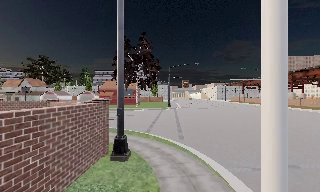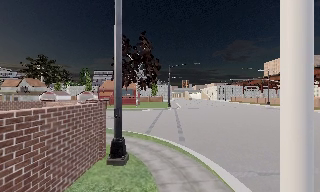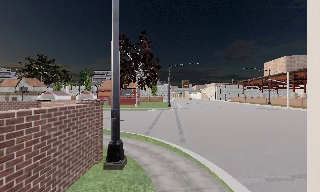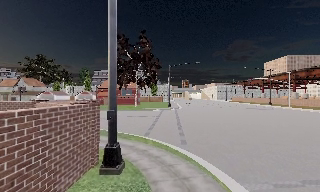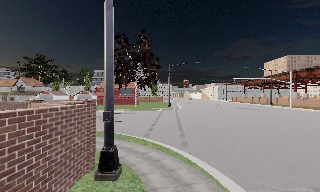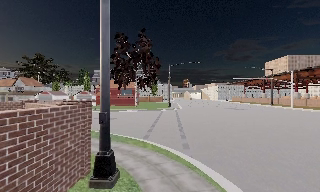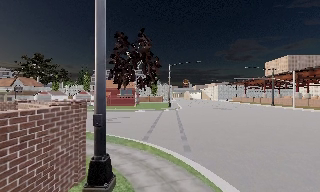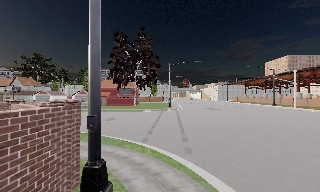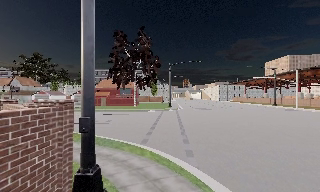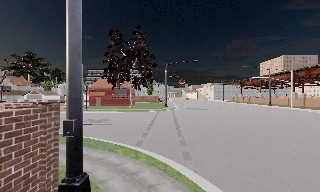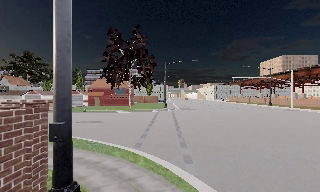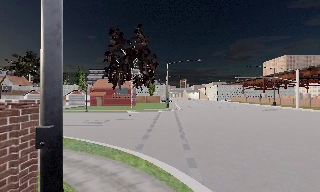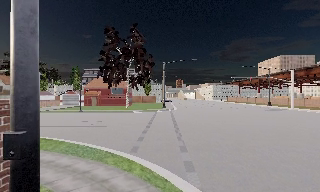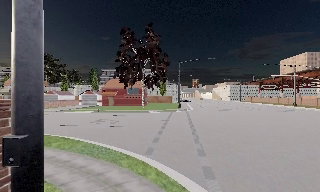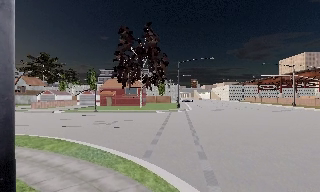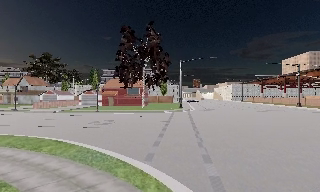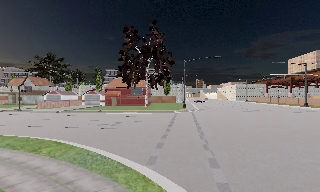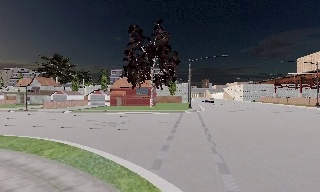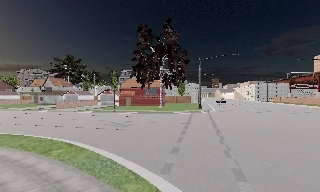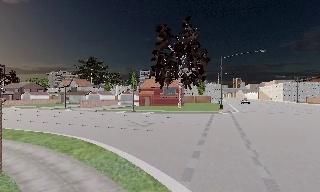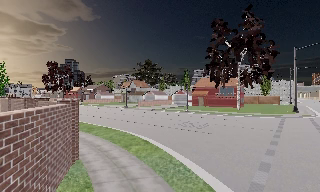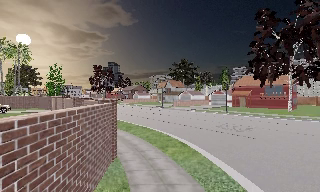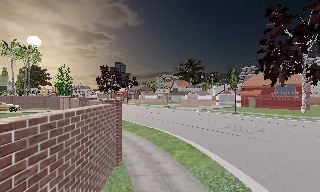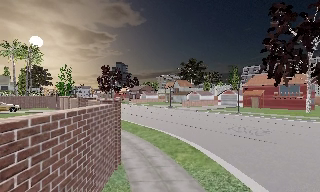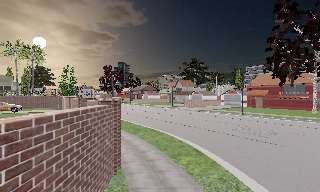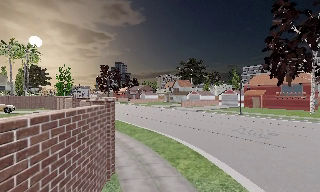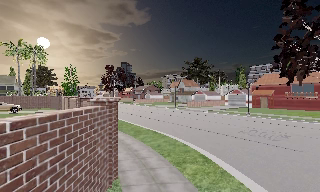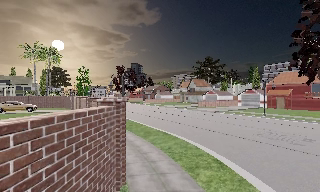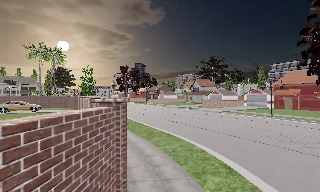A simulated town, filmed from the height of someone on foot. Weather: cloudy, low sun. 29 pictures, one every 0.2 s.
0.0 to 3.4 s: The camera travels forward, about 6 m, so what stands in front looms larger.
3.4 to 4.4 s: The camera pans to its left, which is counterclockwise from overhead, by about 45 degrees. It travels forward, about 2 m.
4.4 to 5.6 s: The camera travels forward, about 2.5 m, so what stands in front looms larger.
The film runs forward here.
